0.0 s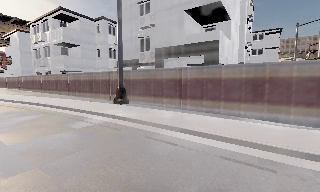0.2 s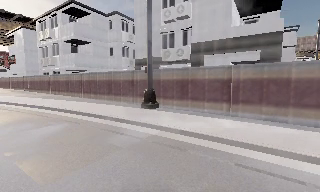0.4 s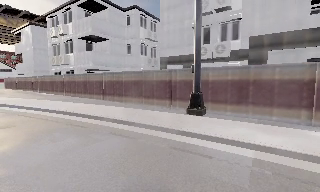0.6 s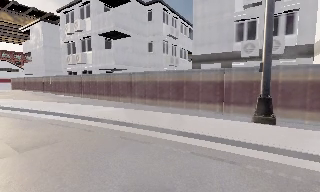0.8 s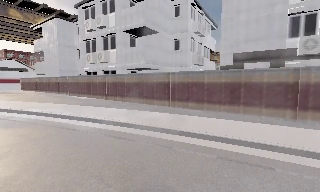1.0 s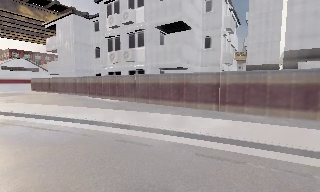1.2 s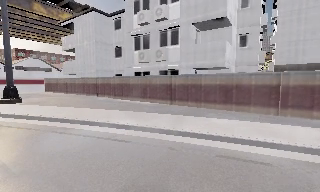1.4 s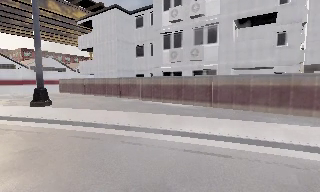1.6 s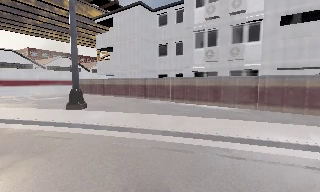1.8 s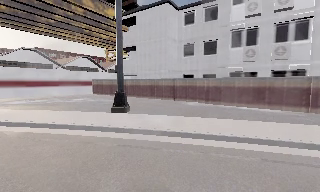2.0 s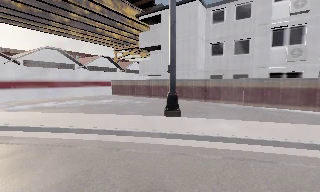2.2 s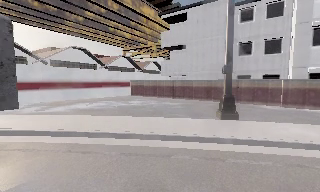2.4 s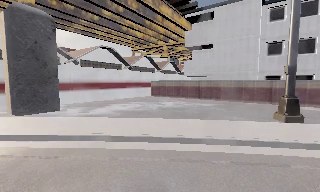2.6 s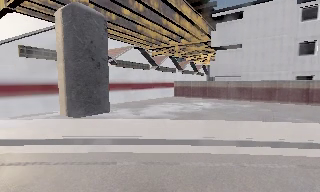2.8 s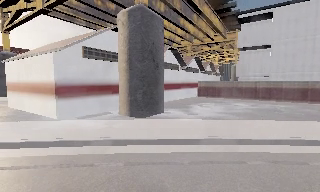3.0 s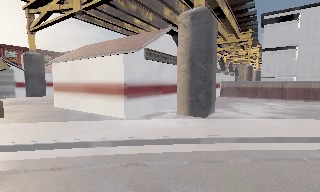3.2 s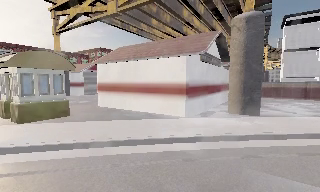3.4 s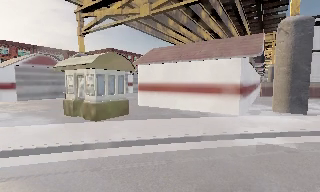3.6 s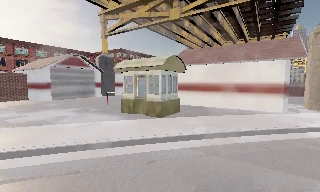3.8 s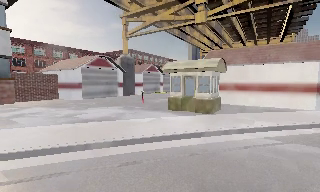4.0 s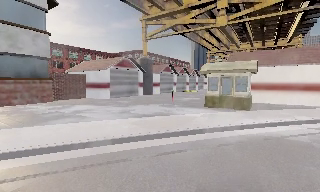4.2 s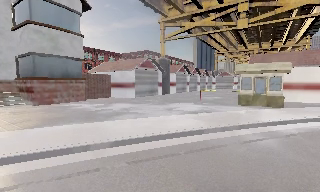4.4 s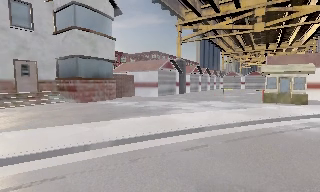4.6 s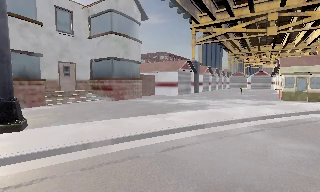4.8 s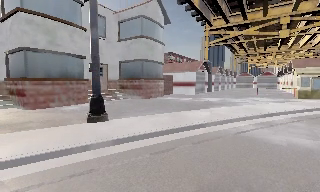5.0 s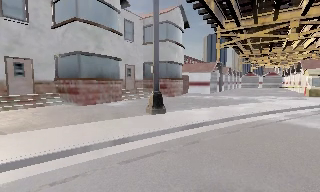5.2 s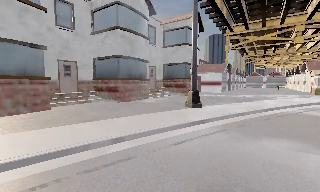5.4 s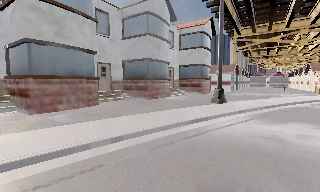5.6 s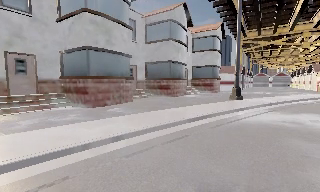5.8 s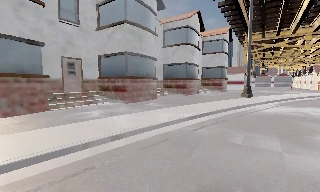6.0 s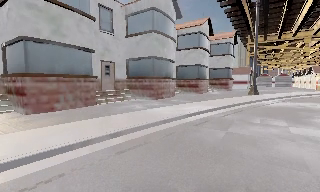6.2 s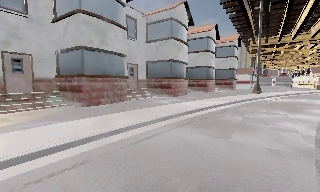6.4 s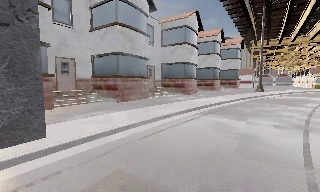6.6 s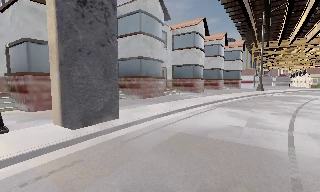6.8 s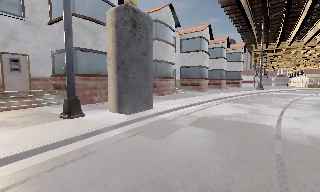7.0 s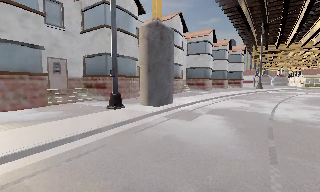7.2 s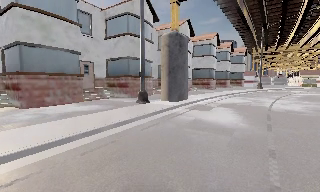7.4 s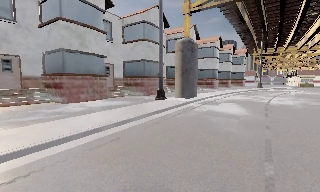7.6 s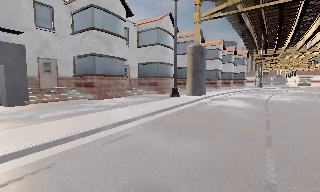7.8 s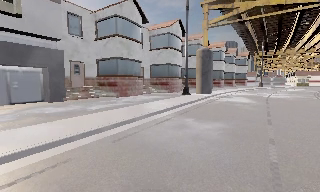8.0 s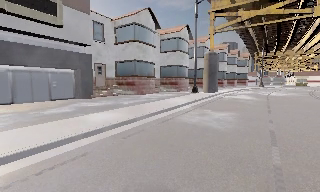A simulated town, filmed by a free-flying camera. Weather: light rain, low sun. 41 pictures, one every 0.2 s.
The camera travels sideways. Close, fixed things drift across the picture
to the right.
0.0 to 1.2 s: The camera travels to its left and forward, about 15 m, so close, fixed things drift to the right.
1.2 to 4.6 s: The camera travels to its left, about 40 m, so close, fixed things drift to the right.
4.6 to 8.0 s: The camera travels backward and to its left, about 40 m, so what stands in front gets smaller.
The film runs forward here.
